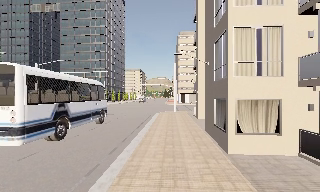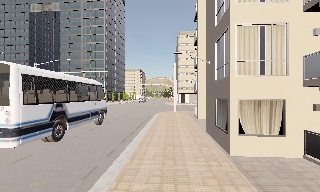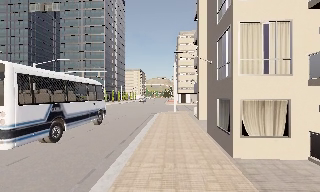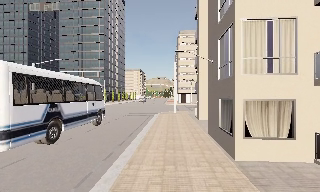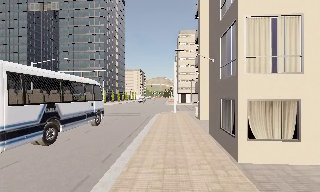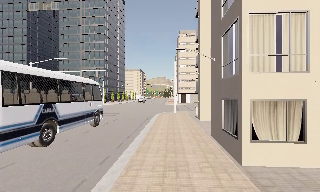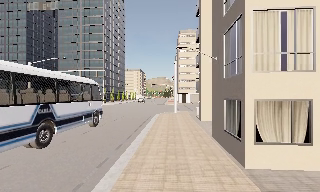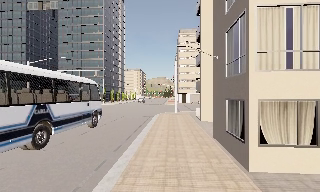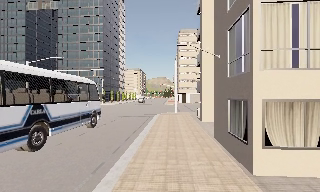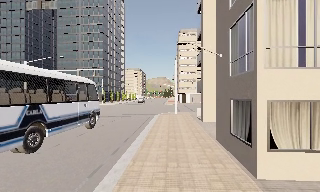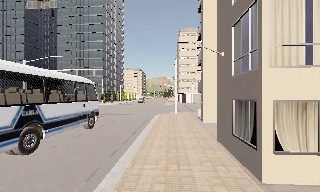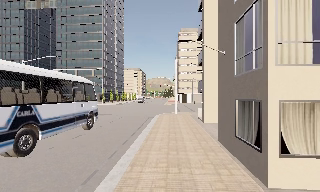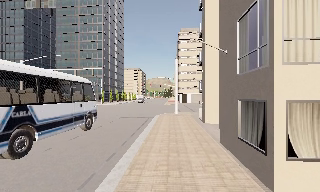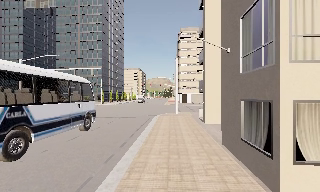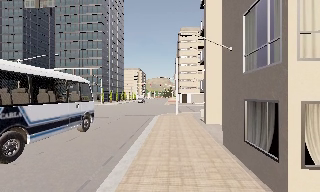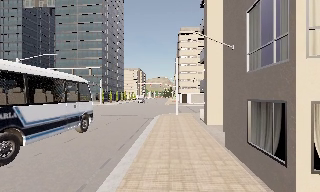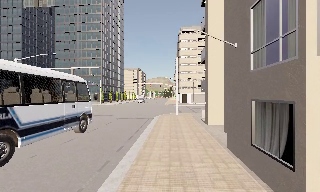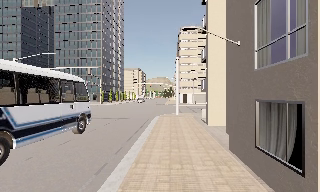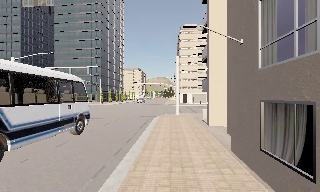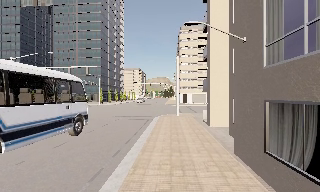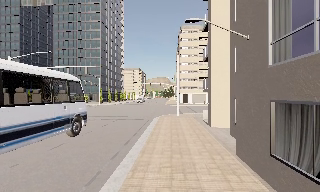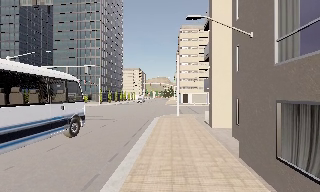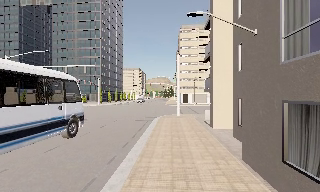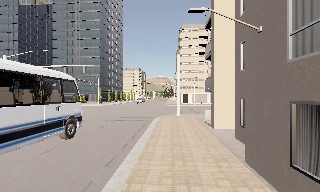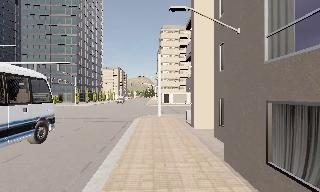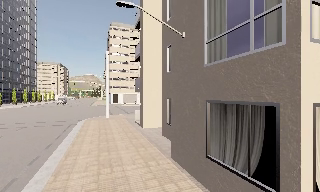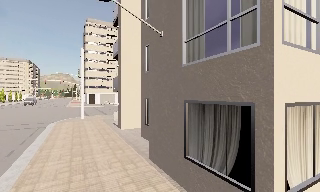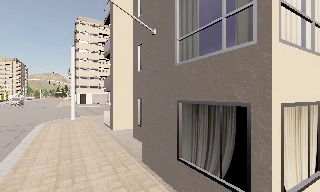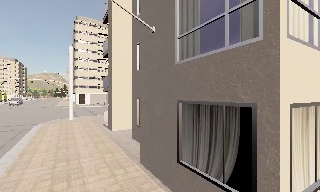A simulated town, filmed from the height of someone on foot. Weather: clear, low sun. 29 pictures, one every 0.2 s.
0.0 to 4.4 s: The camera travels forward, about 5 m, so what stands in front looms larger.
4.4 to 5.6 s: The camera pans to its right, which is clockwise from overhead, by about 35 degrees. It travels forward, about 1 m.
The film runs forward here.
